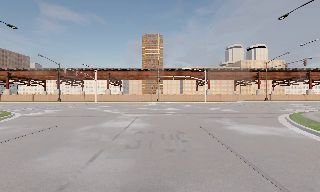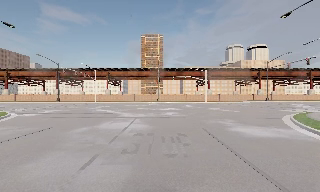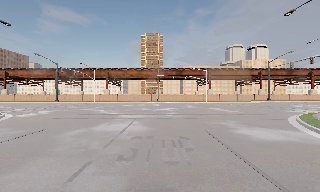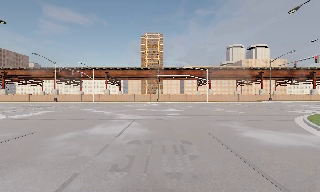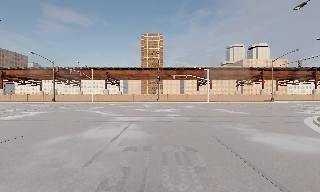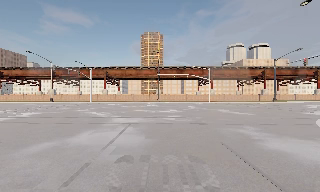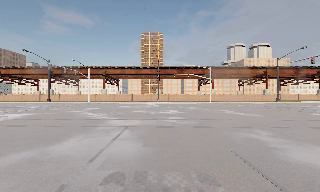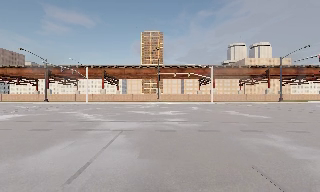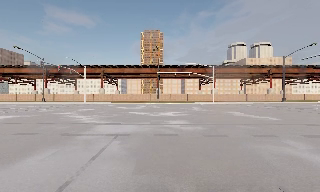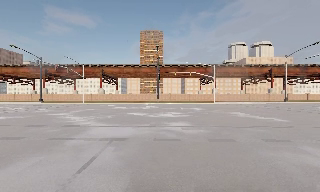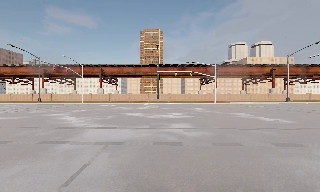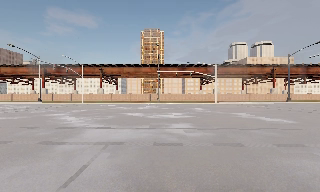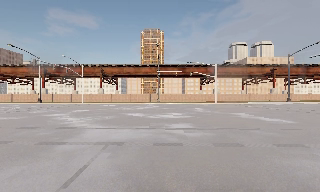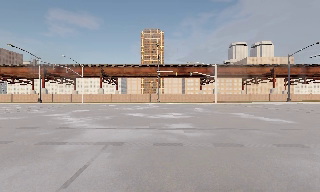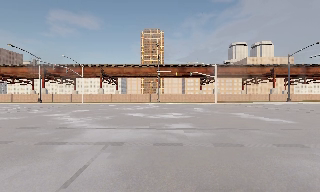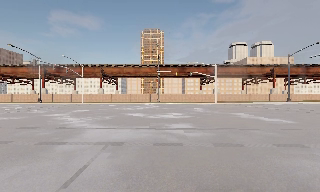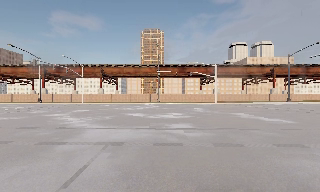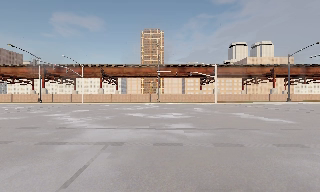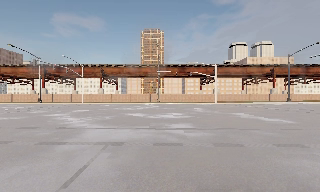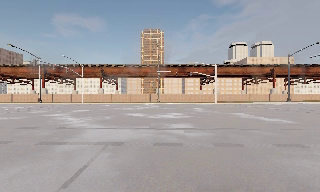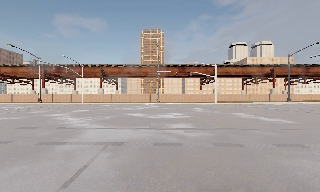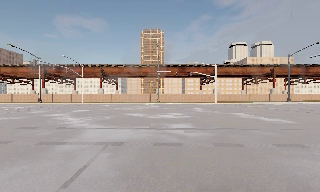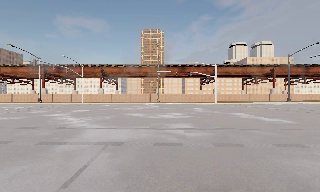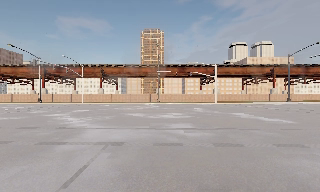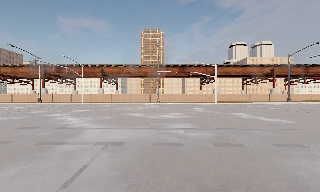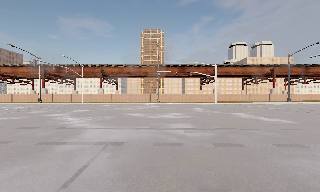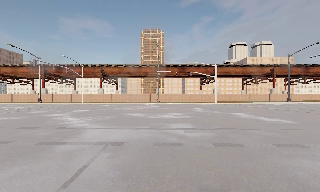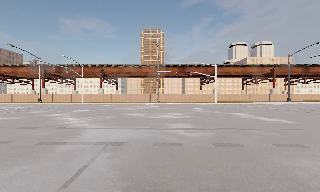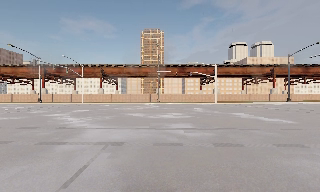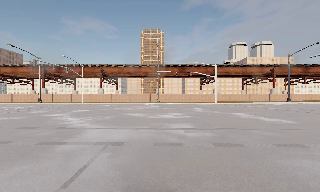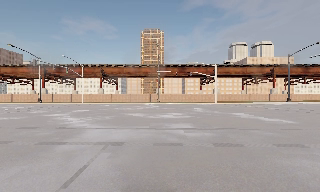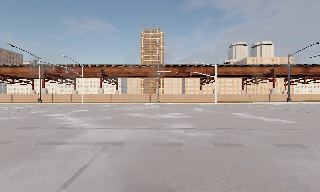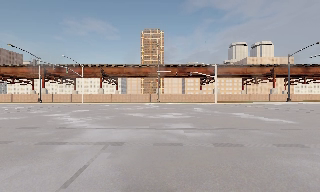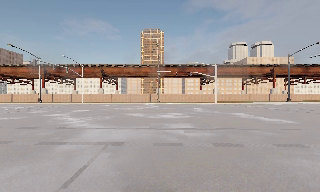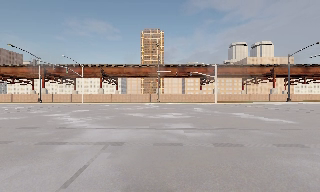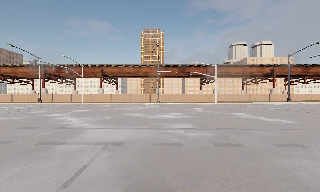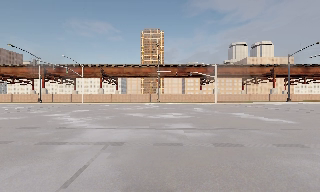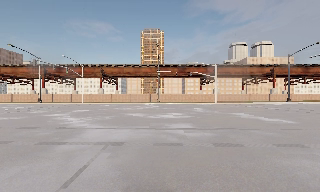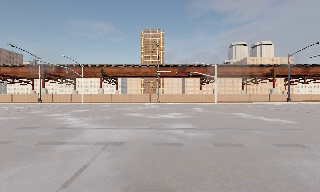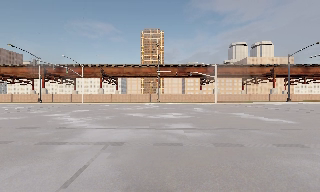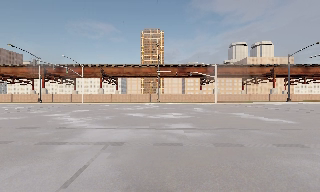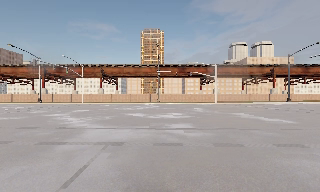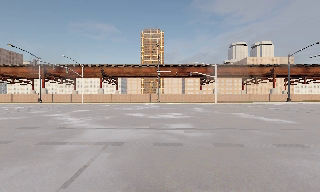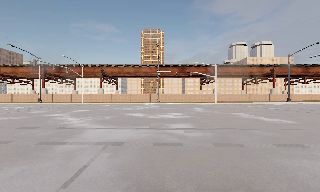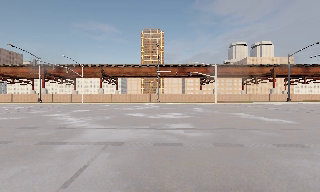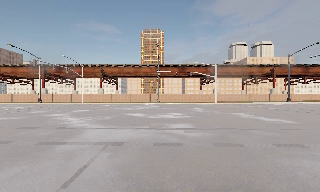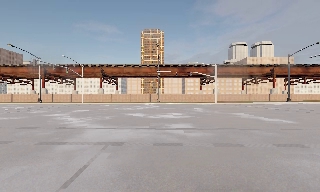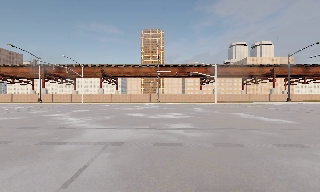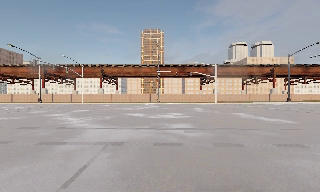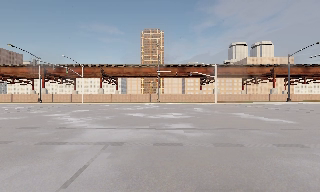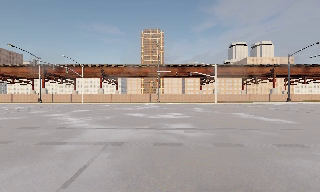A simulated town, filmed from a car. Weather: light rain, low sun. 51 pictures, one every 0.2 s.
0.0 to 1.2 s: The camera travels forward, about 4 m, so what stands in front looms larger. It gains speed.
1.2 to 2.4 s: The camera travels forward, about 3 m, so what stands in front looms larger. It loses speed.
2.4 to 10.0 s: The camera keeps its place and its aim.
The film runs forward here.
